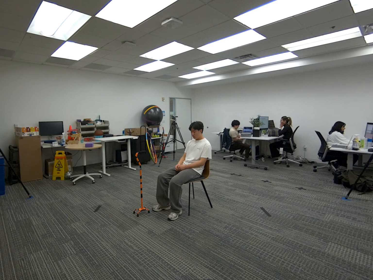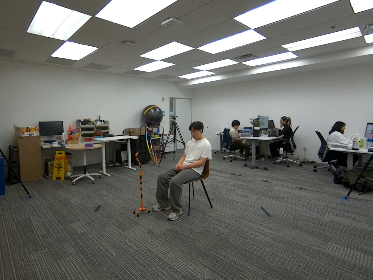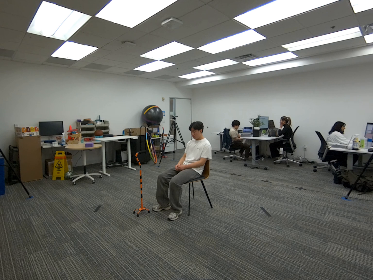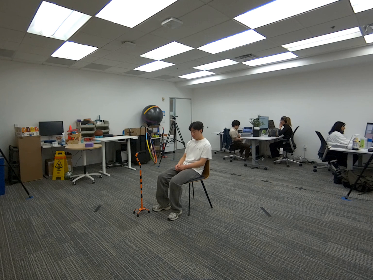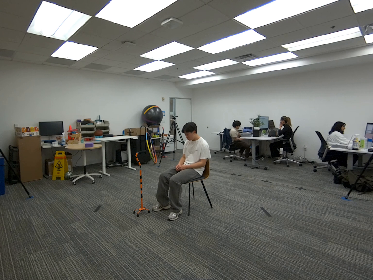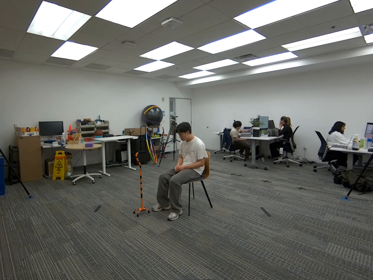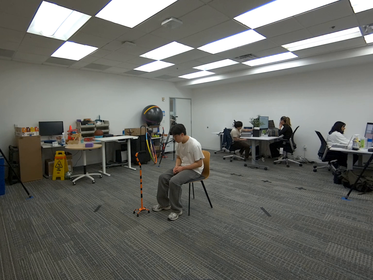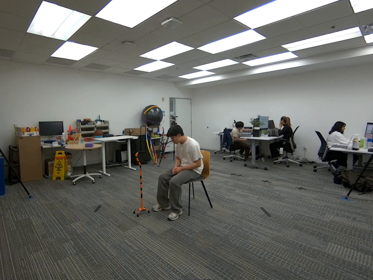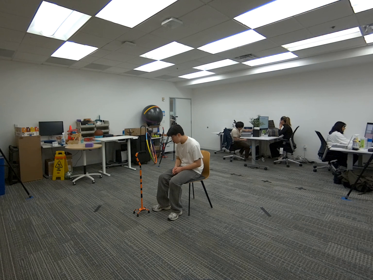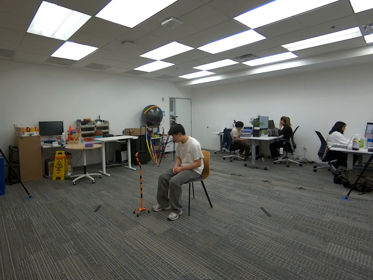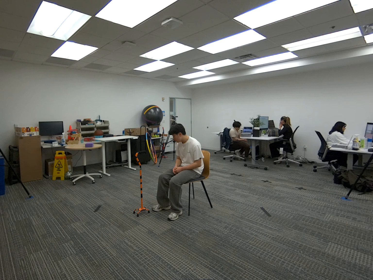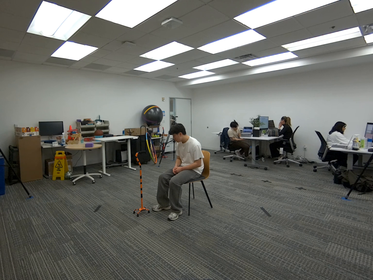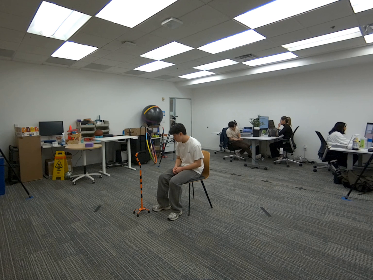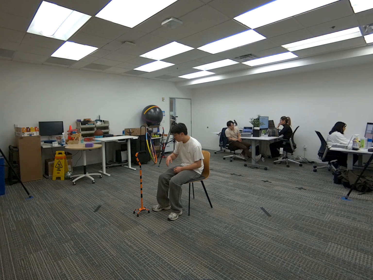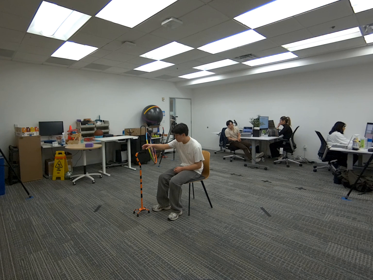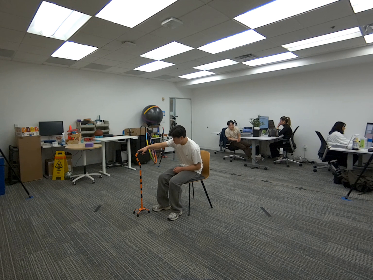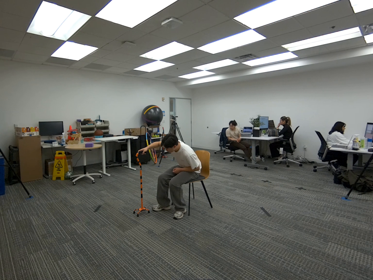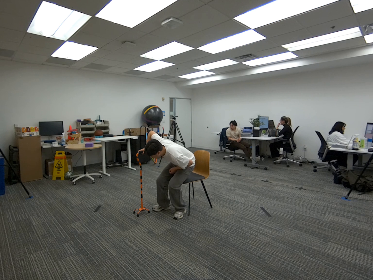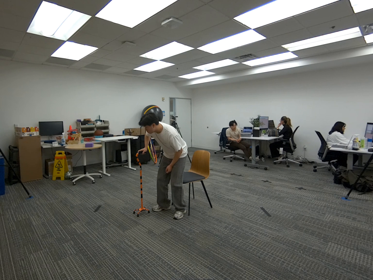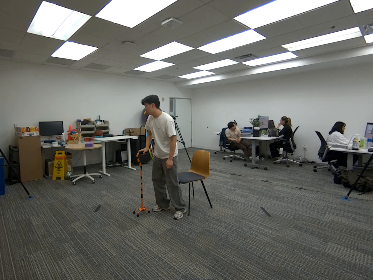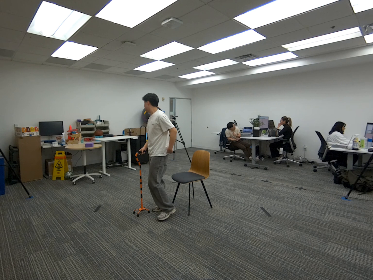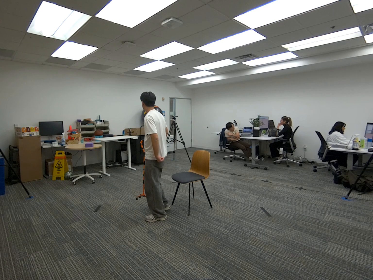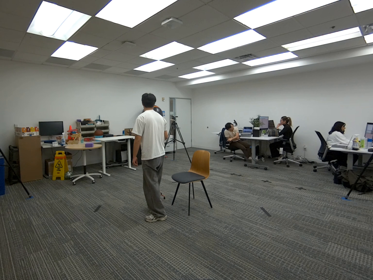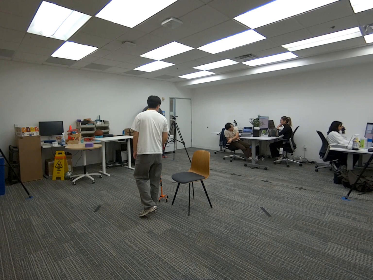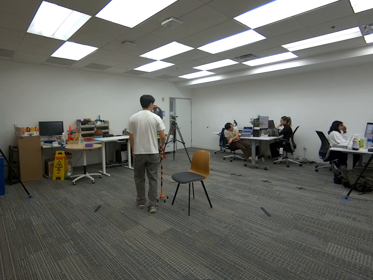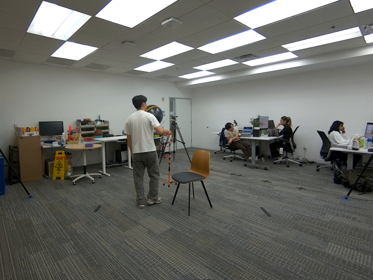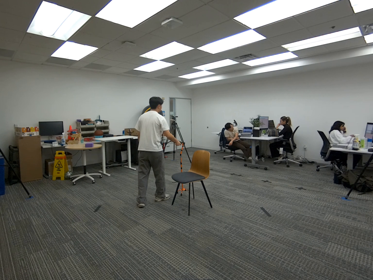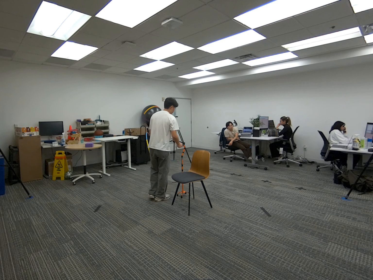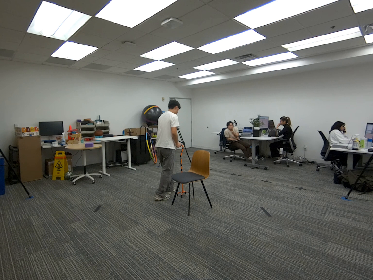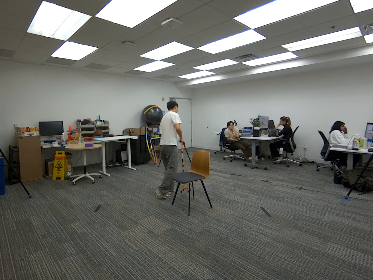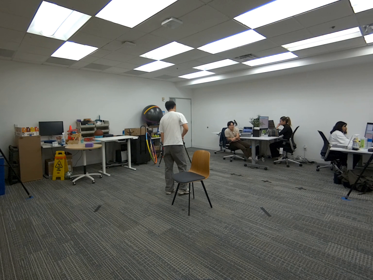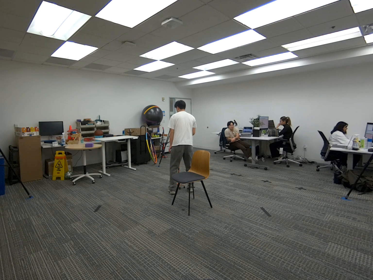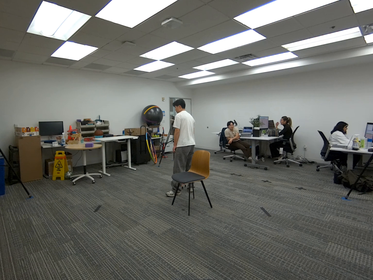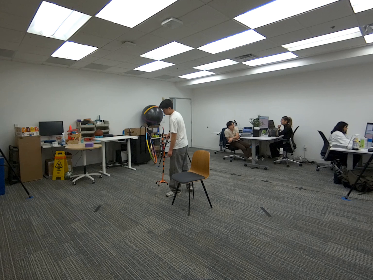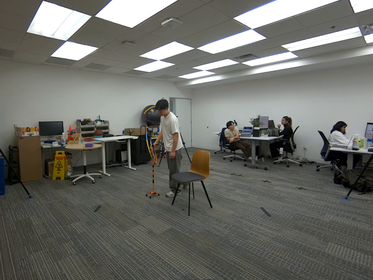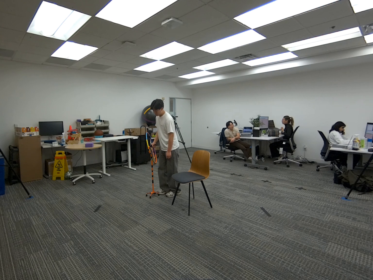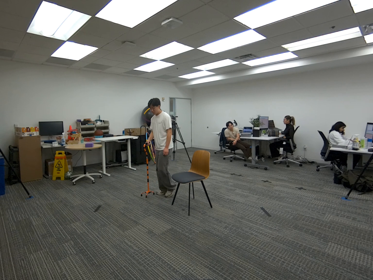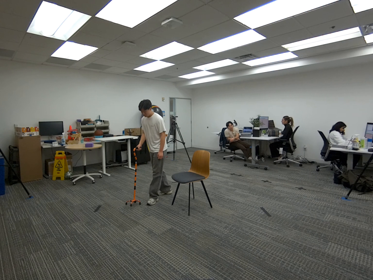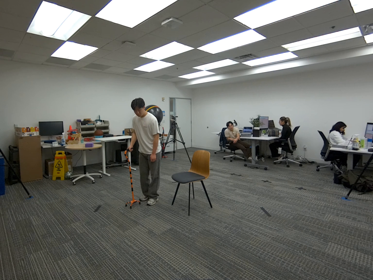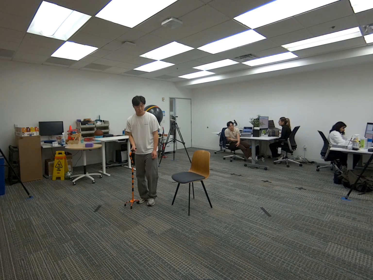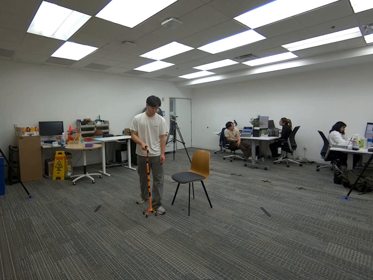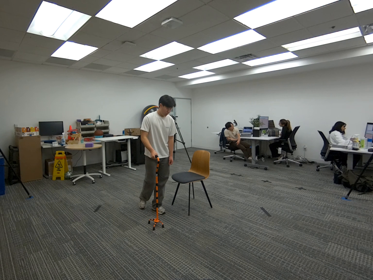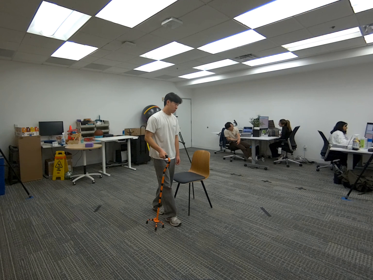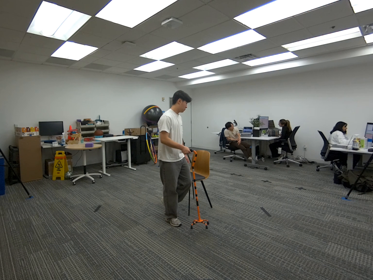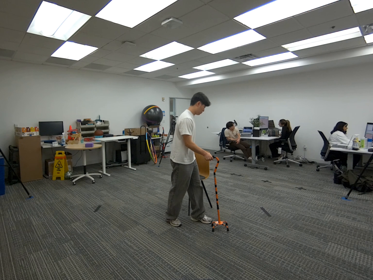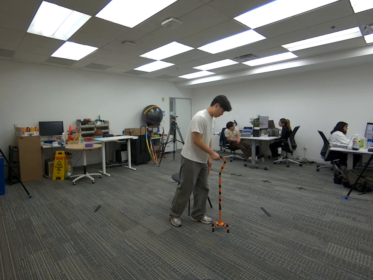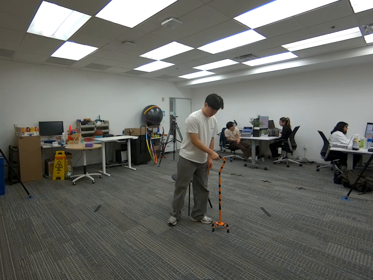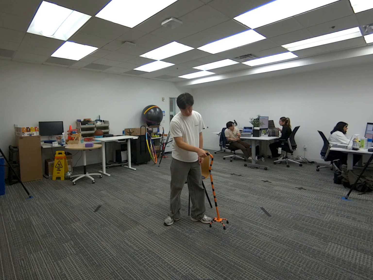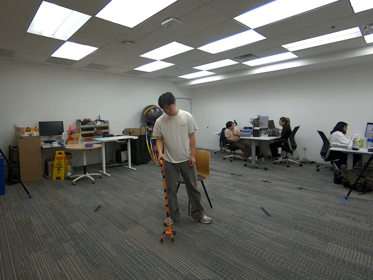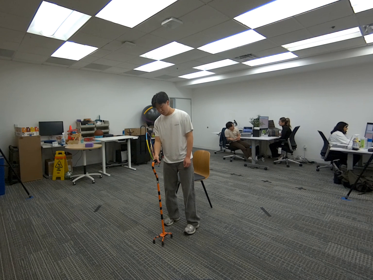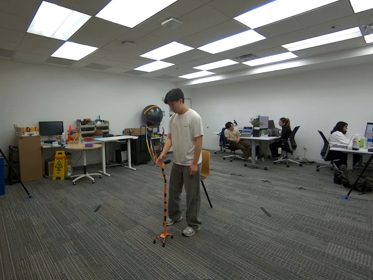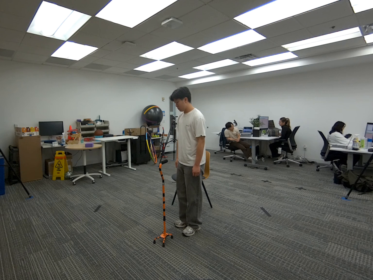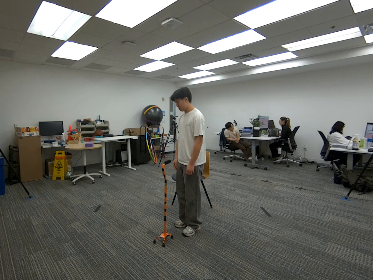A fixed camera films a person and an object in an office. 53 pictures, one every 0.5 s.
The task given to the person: Begin by sitting on the skinny wood chair and using your right hand use the cane to support you to stand up. Once up walk around the bounding area. Let go of the cane when complete.
